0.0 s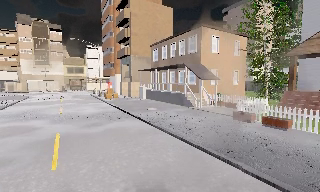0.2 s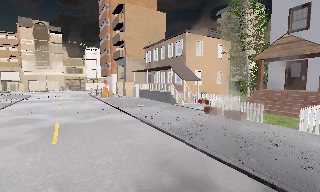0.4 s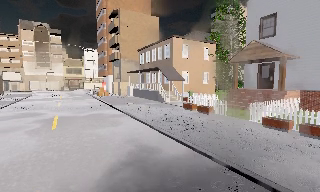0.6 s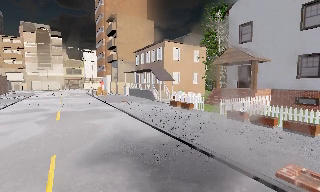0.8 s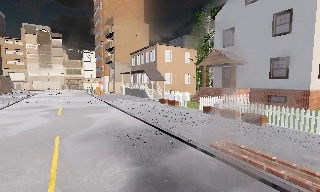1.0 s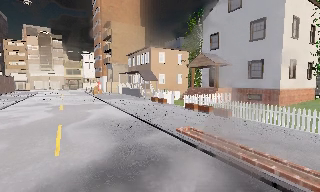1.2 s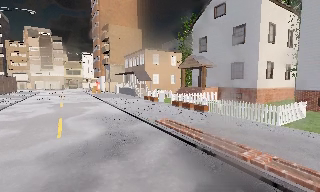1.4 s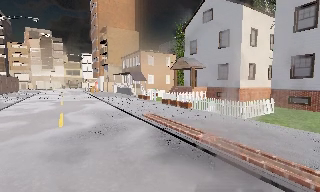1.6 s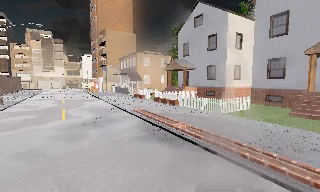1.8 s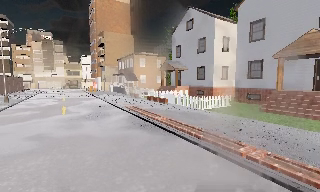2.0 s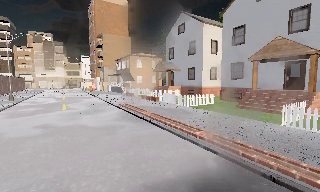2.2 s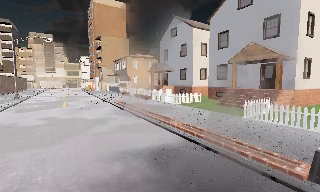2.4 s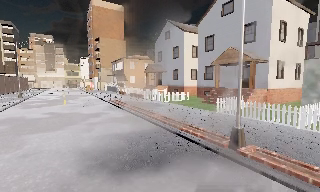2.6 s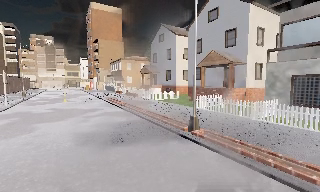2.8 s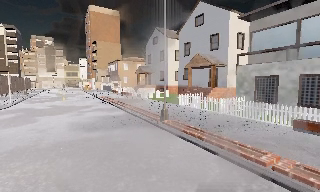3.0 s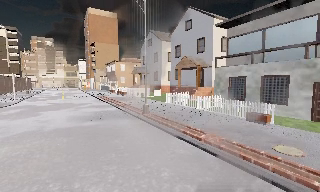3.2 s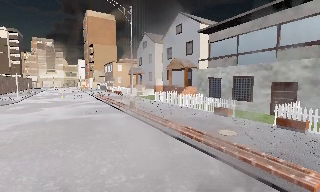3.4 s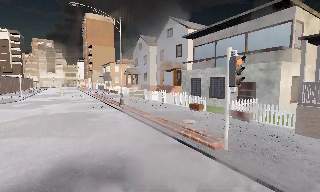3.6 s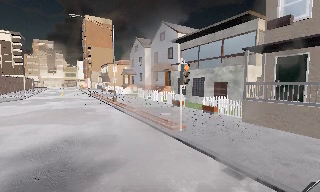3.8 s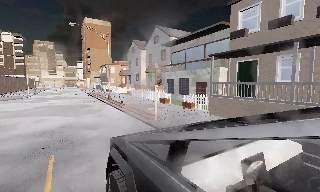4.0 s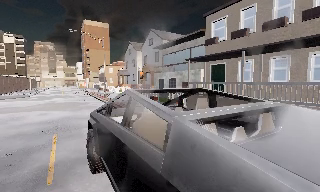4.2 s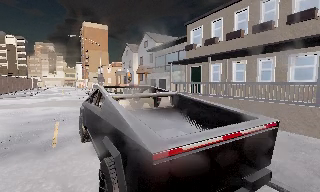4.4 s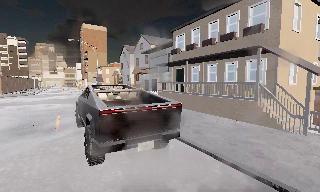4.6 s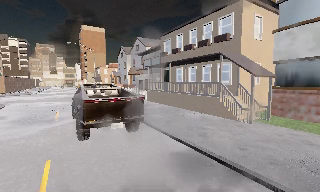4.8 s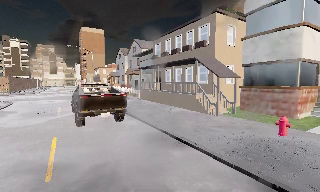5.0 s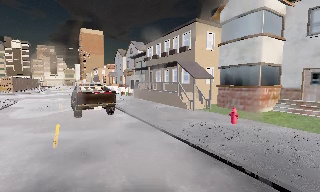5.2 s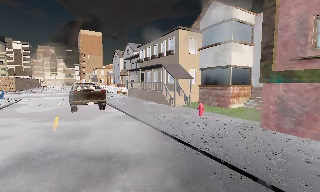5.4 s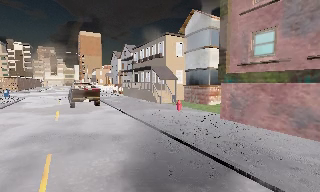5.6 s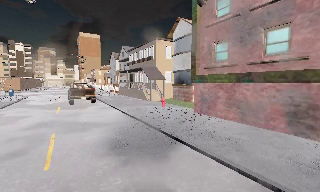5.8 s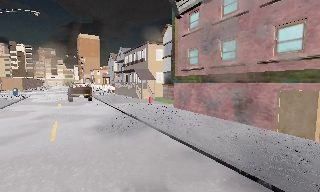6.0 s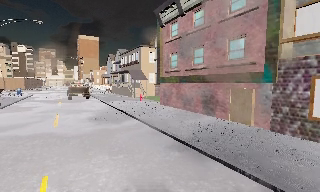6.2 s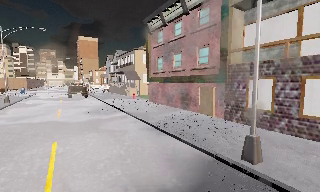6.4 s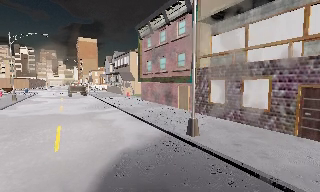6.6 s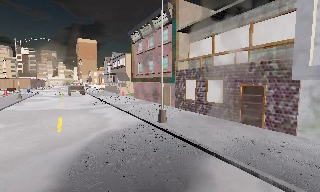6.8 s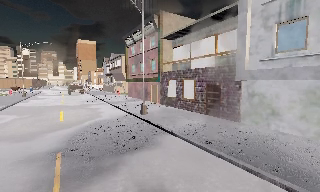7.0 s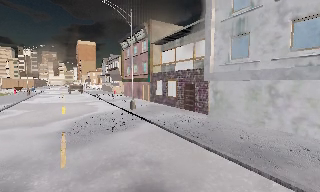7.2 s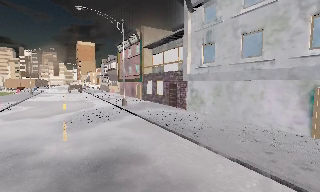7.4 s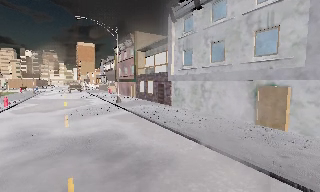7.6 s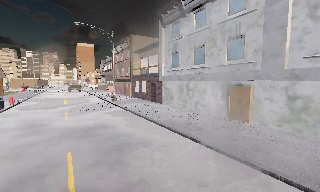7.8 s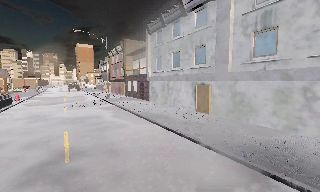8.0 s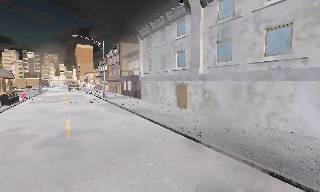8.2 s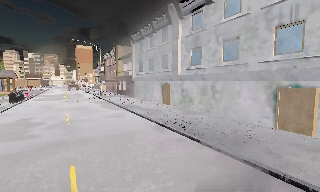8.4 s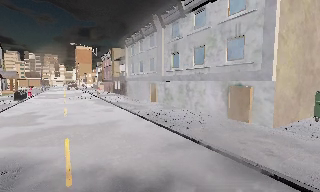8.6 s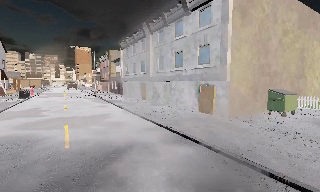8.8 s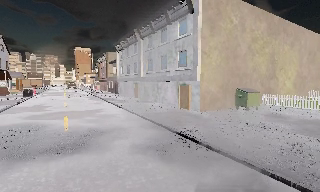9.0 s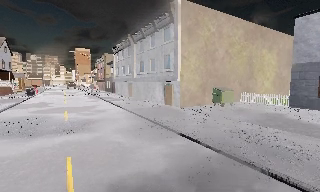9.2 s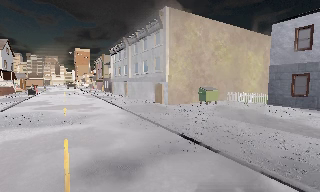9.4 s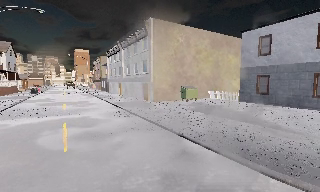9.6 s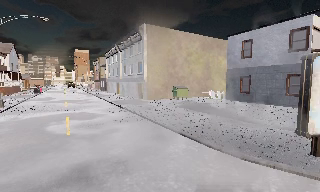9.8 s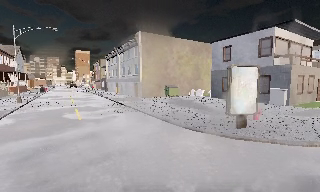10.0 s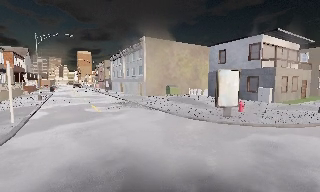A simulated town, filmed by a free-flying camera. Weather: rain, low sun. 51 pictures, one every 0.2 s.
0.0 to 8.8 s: The camera travels backward and to its right, about 95 m, so what stands in front gets smaller.
8.8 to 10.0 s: The camera travels backward, about 13 m, so what stands in front gets smaller.
The film runs forward here.
